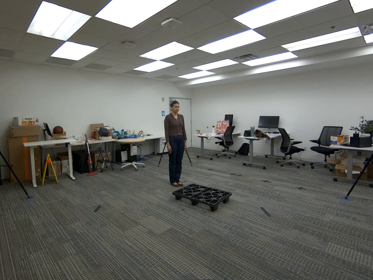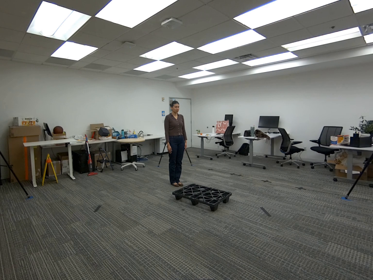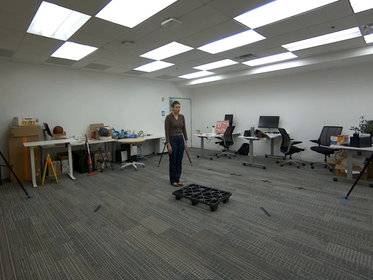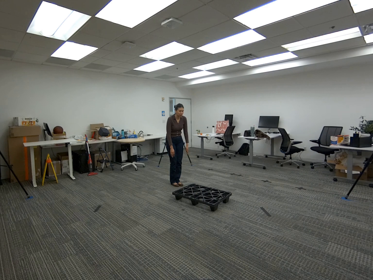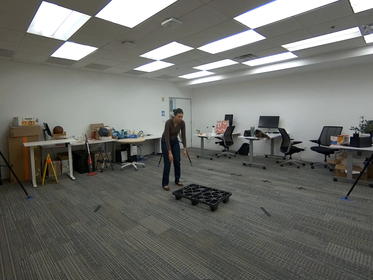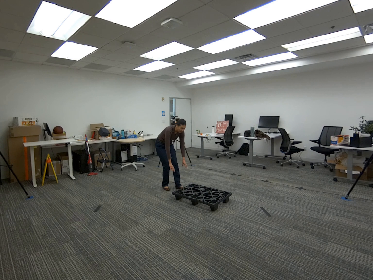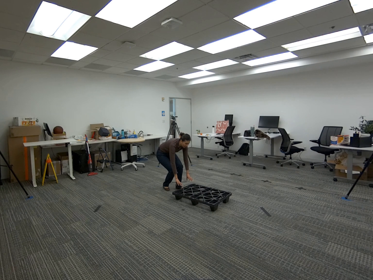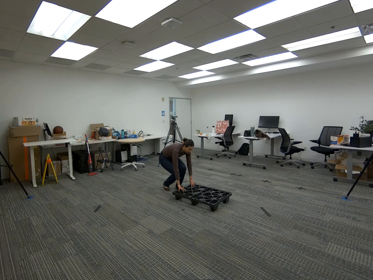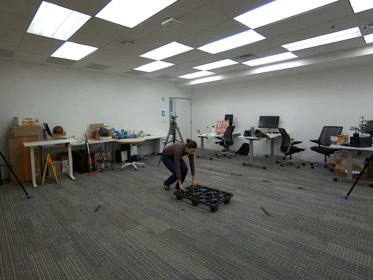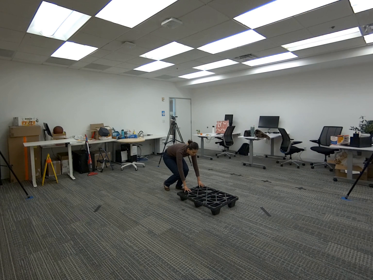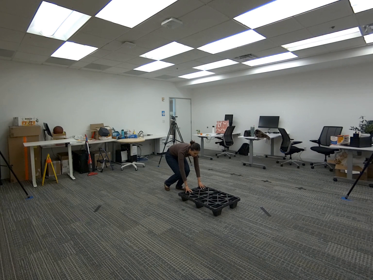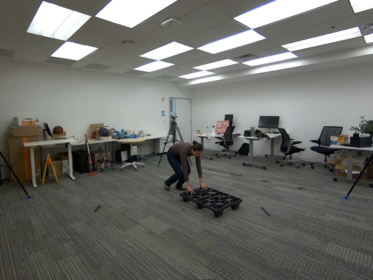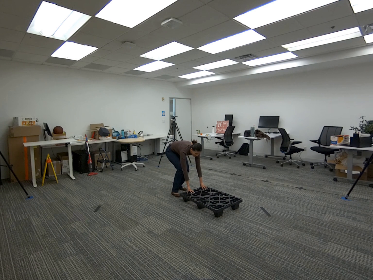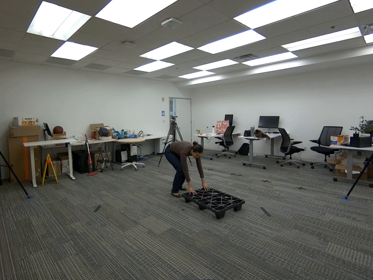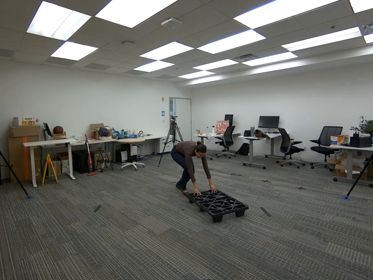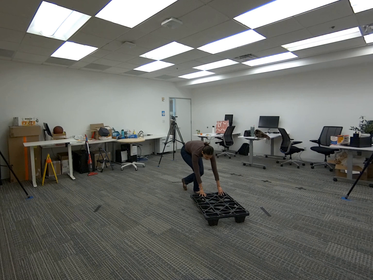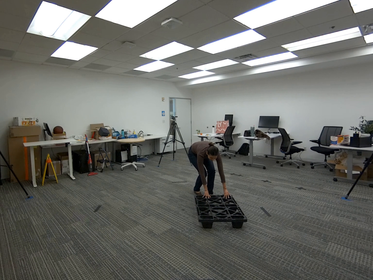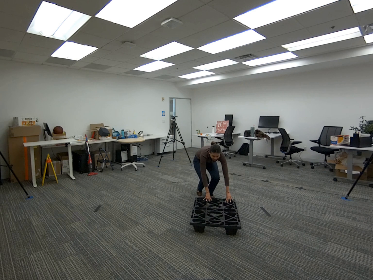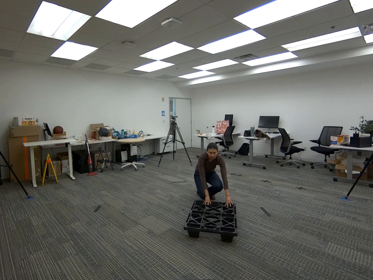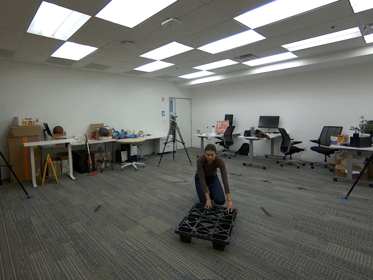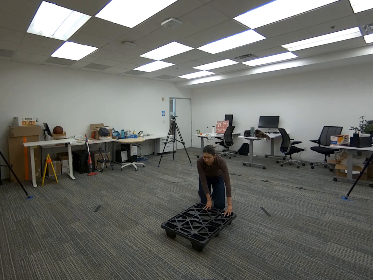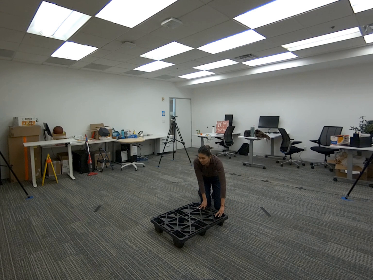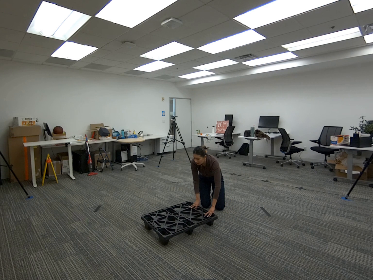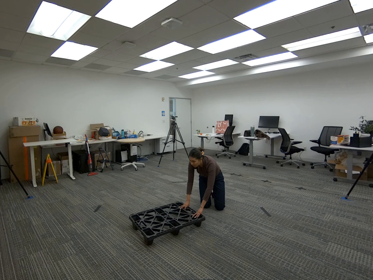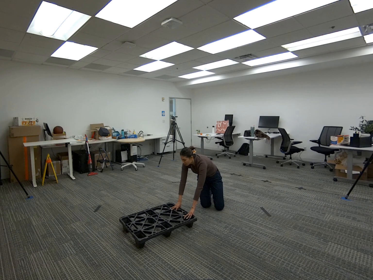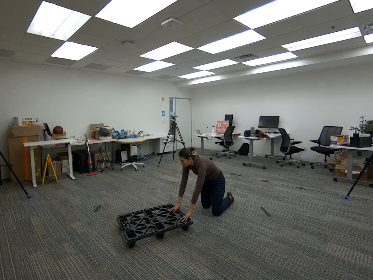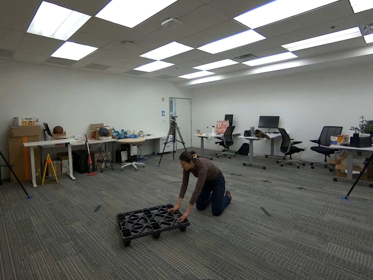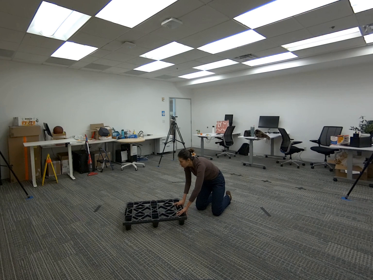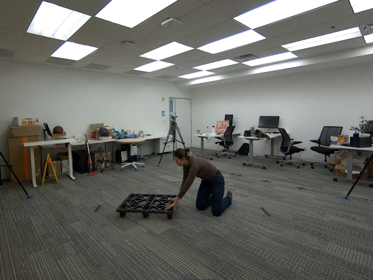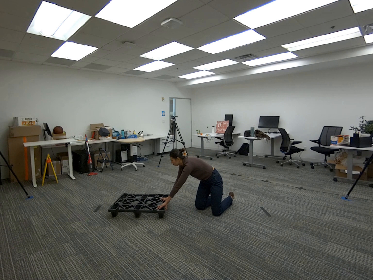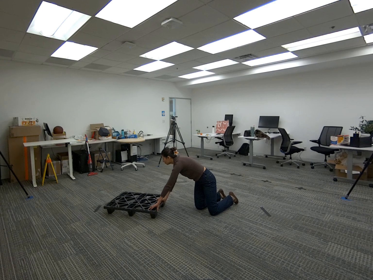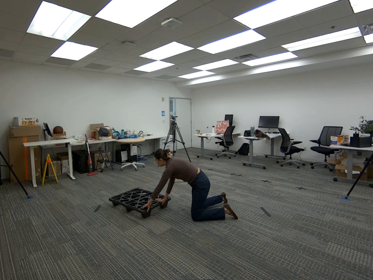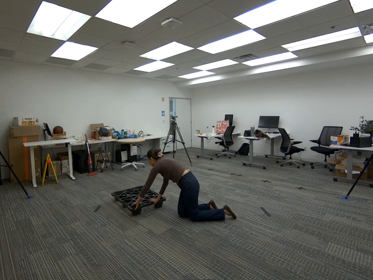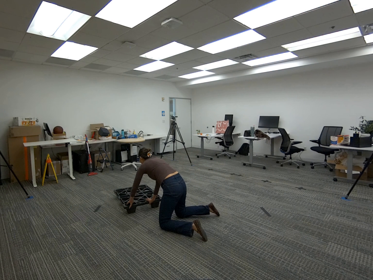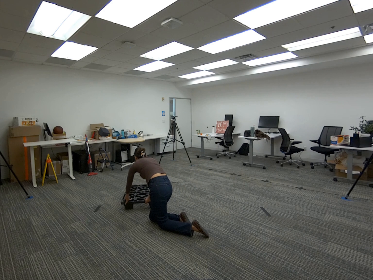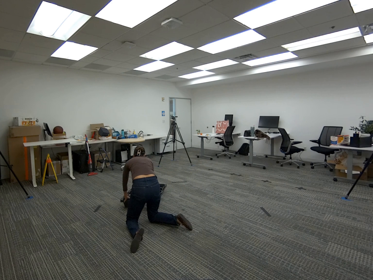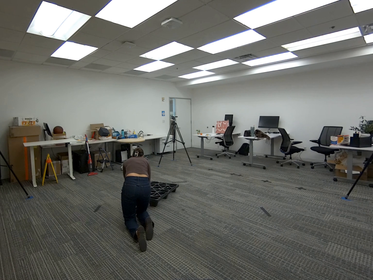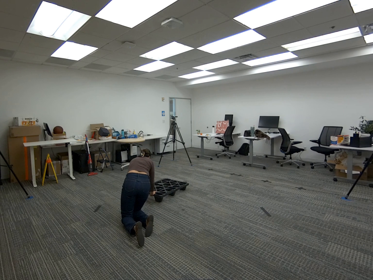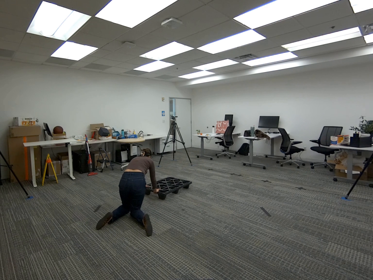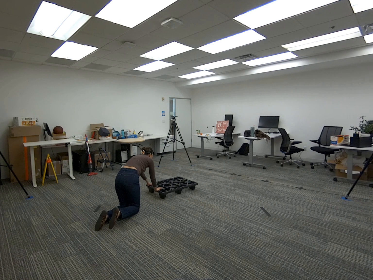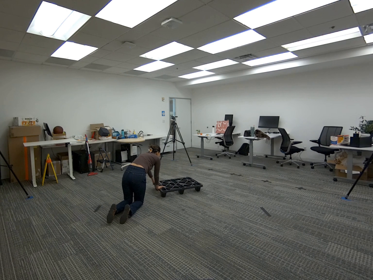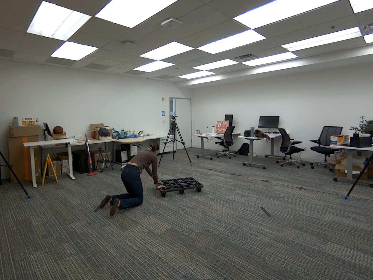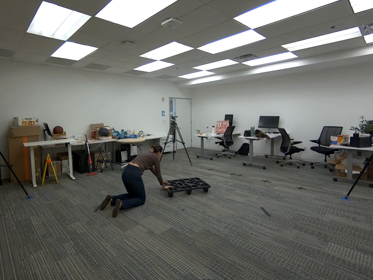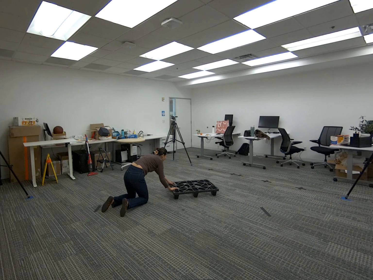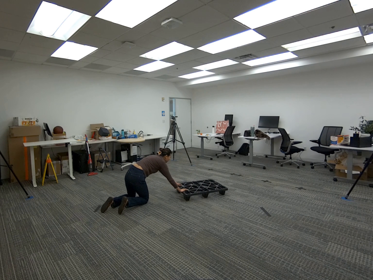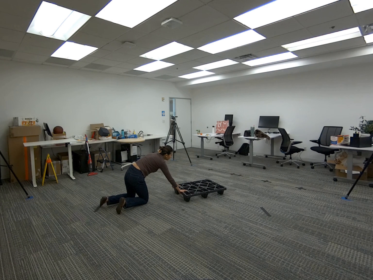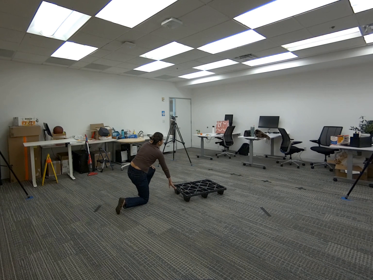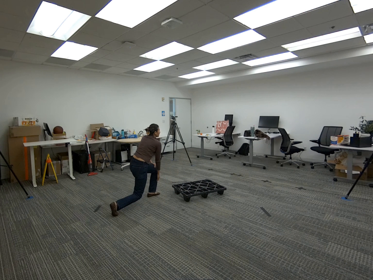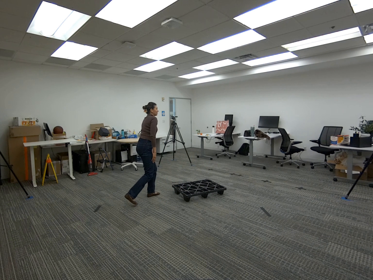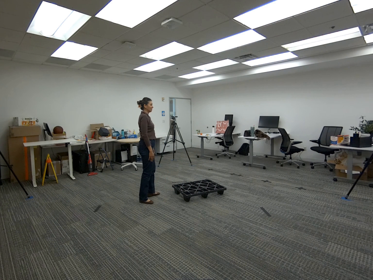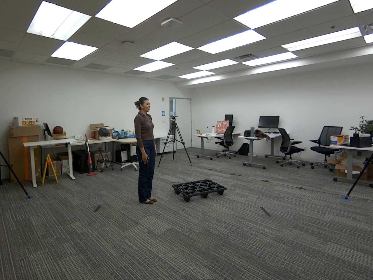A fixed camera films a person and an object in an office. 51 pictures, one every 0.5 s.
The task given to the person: Walk over to the platform on the ground and push the platform away from you.
